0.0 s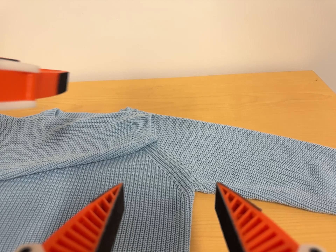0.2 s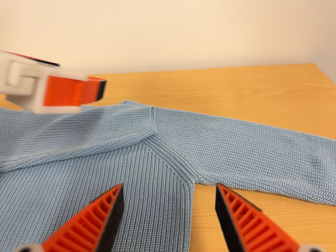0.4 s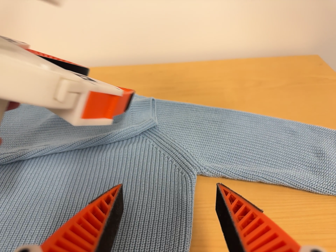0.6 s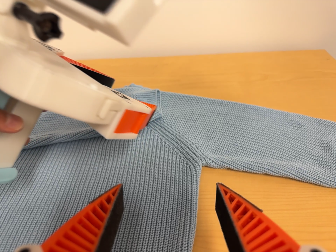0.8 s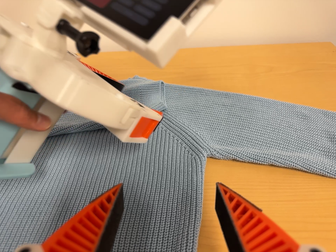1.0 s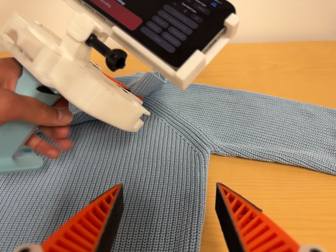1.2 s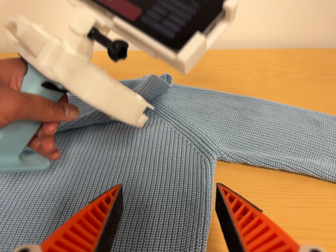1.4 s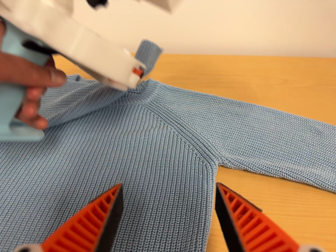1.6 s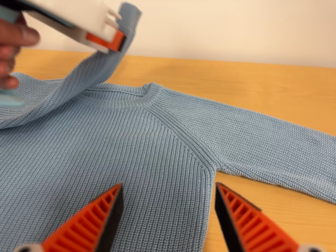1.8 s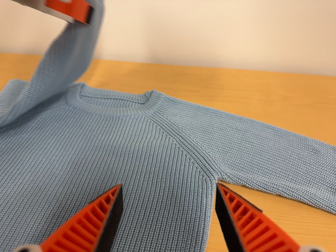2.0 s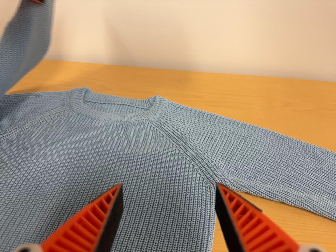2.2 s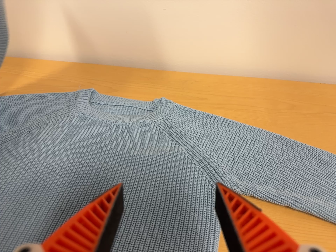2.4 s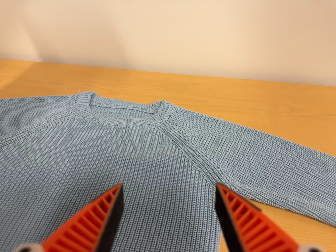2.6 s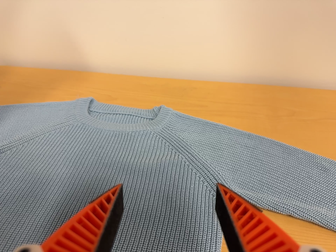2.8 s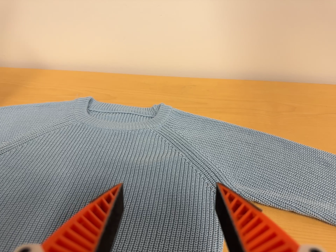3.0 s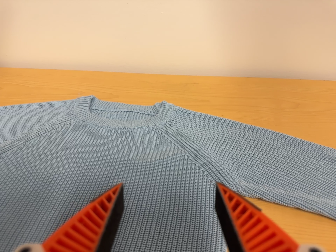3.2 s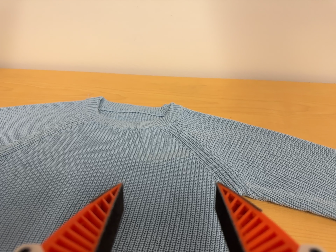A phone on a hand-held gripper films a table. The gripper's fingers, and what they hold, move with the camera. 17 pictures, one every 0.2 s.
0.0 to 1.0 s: The camera travels toward the bottom of its view, about 5 cm, so close, fixed things drift upward.
1.0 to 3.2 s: The camera shifts only a little, or ends up much as it began.
The film runs backward here.
